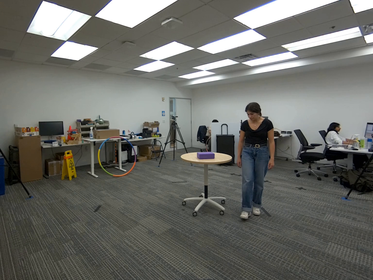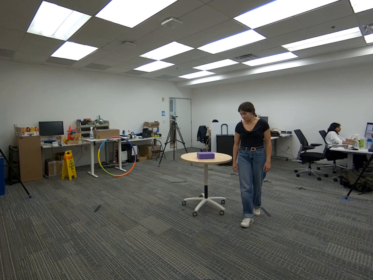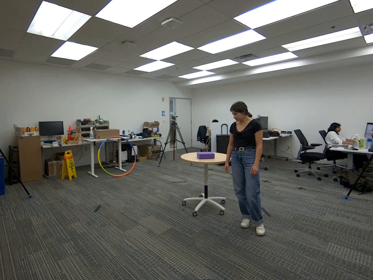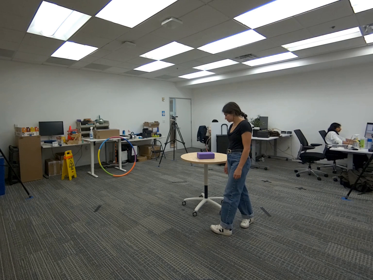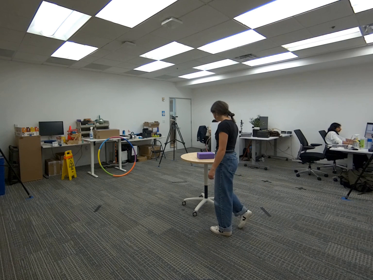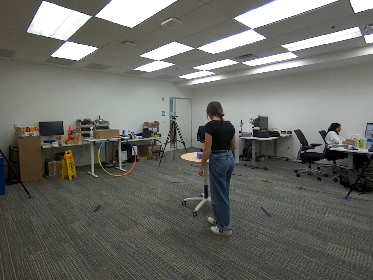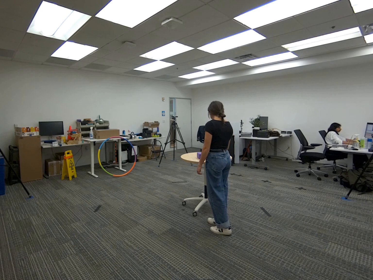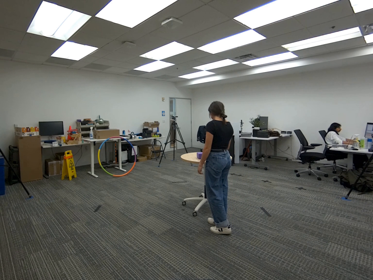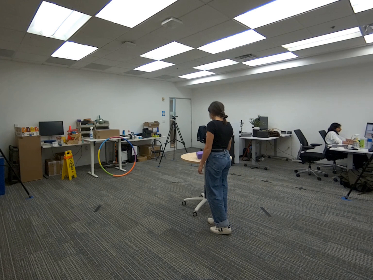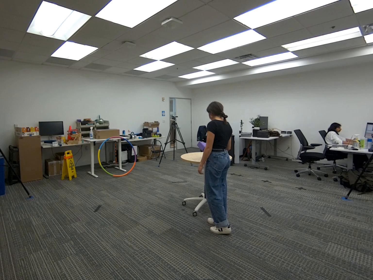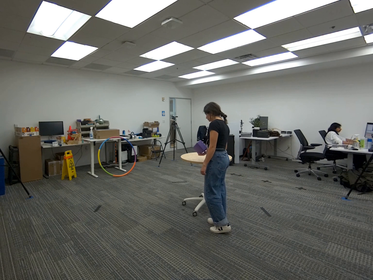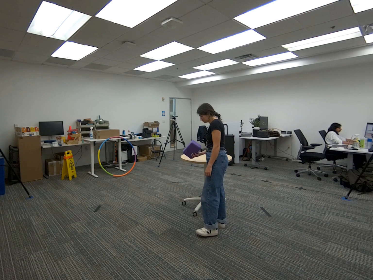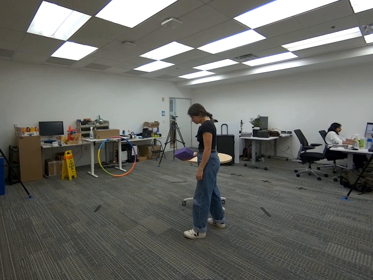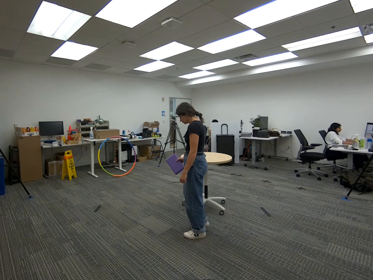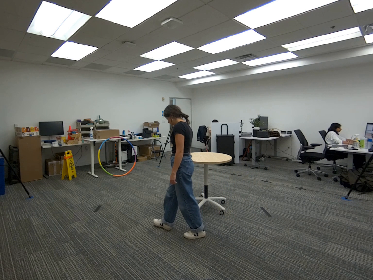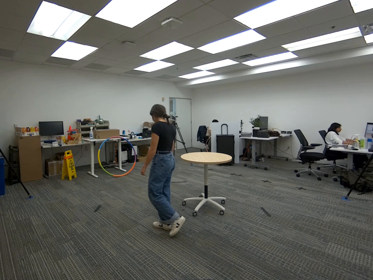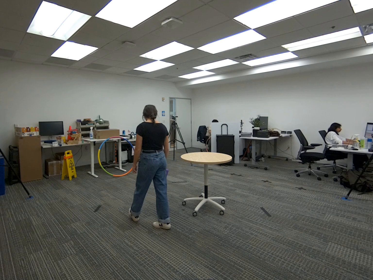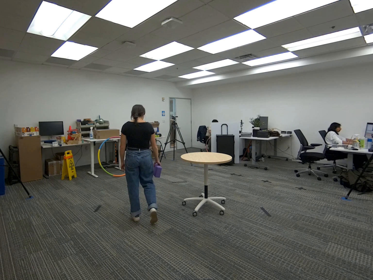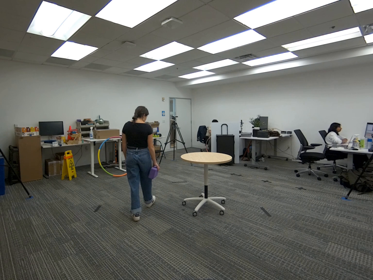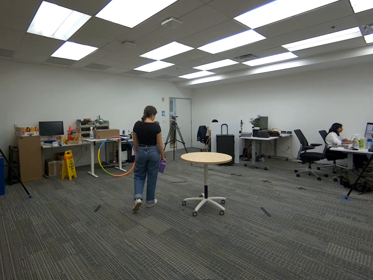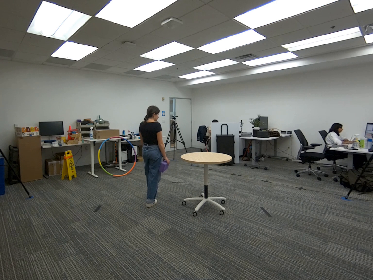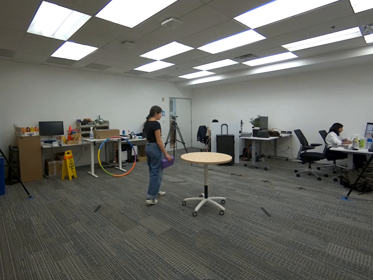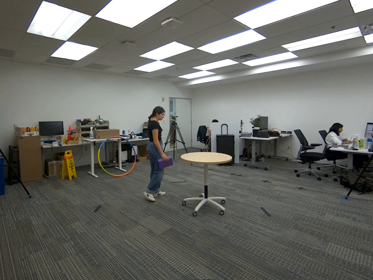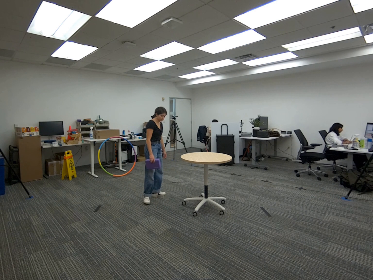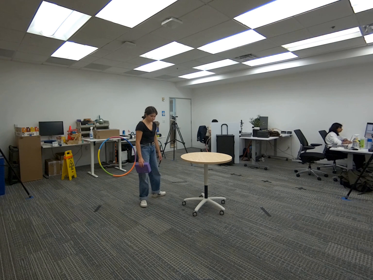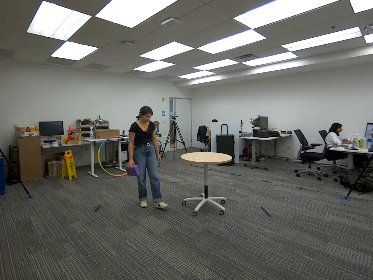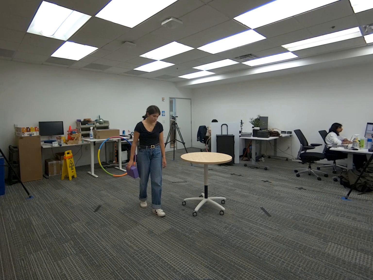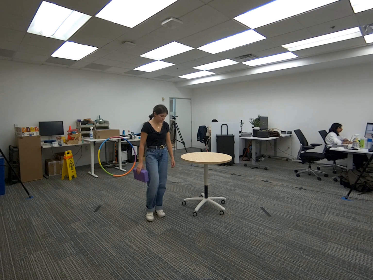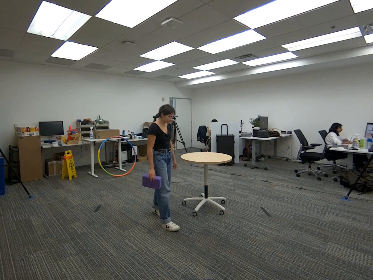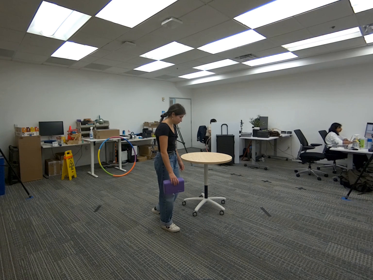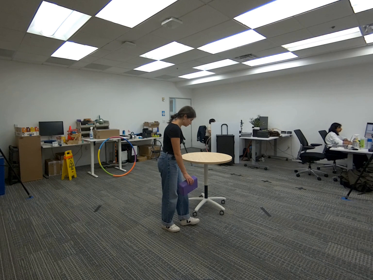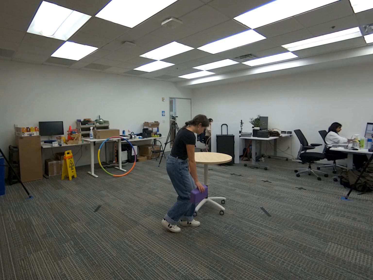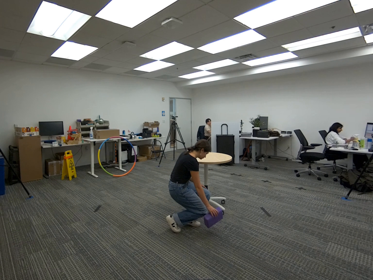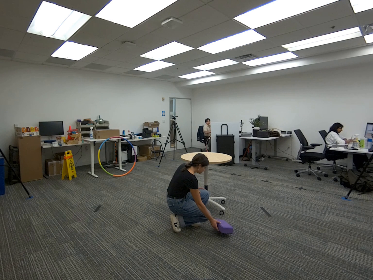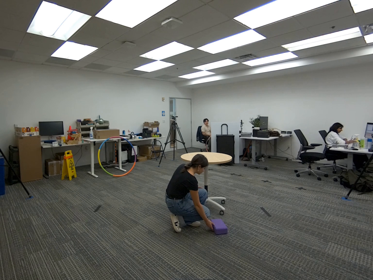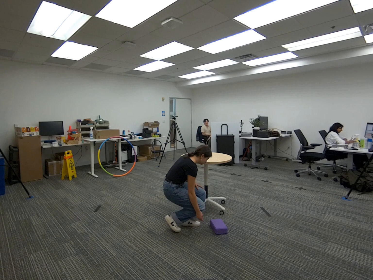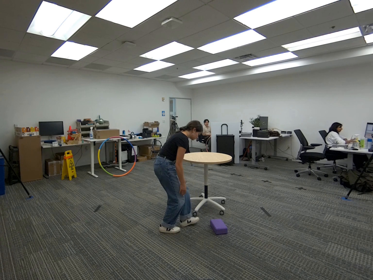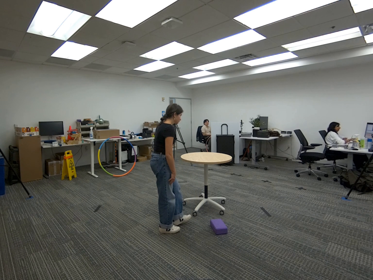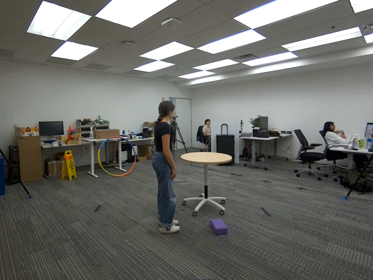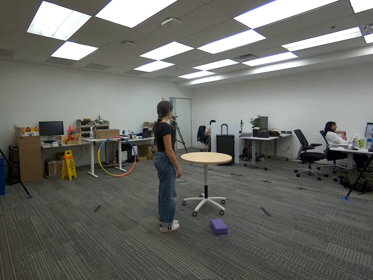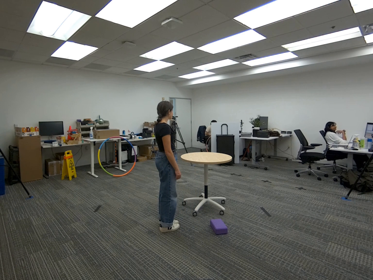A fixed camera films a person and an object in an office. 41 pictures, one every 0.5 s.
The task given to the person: Walk over to the yoga block on the round table and using your right hand pick up the yoga block and place the yoga block on the ground.
